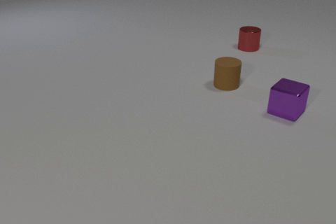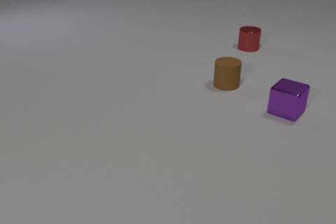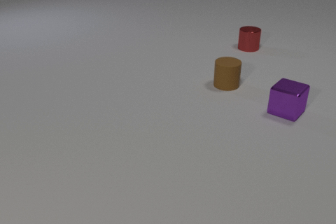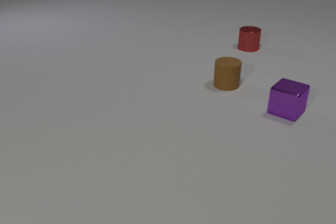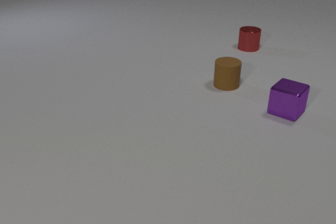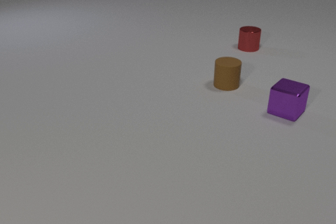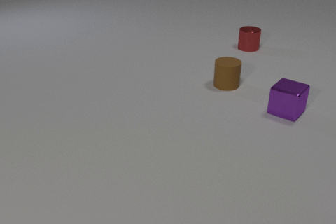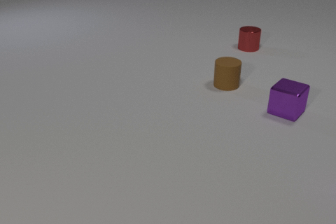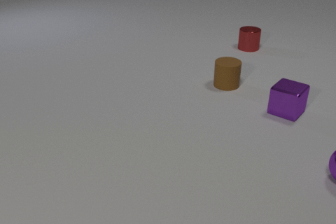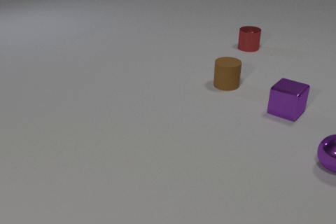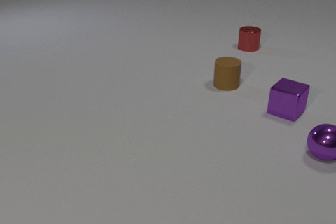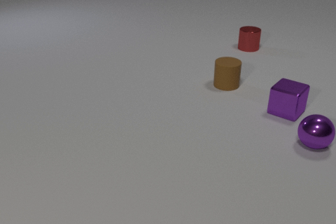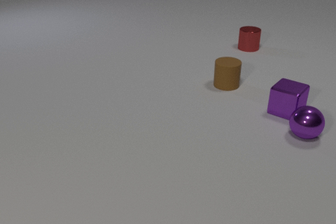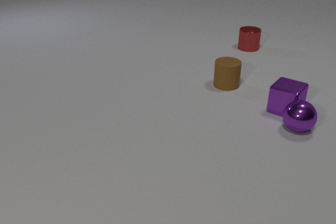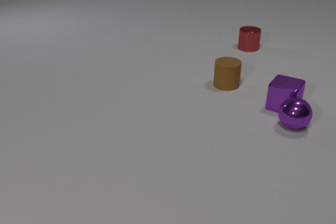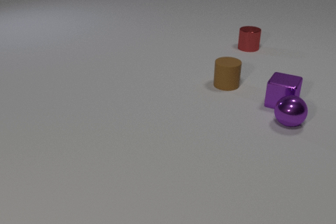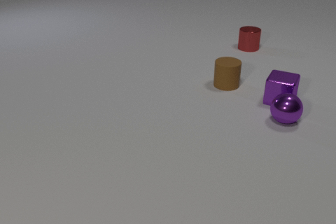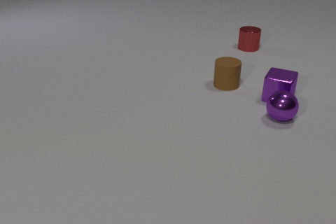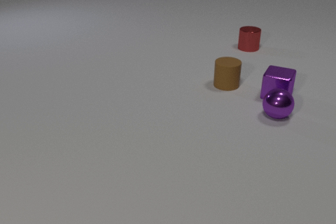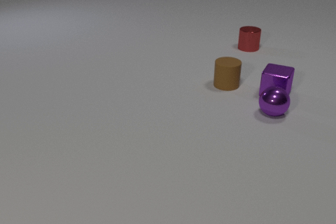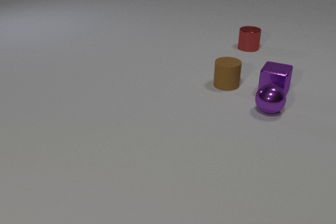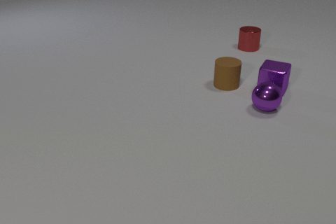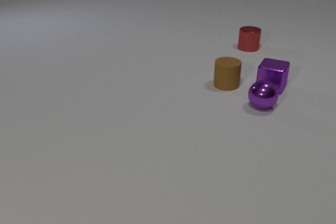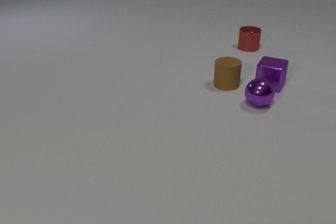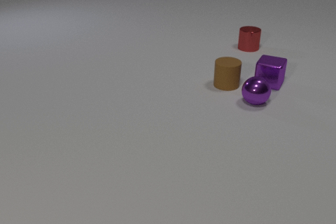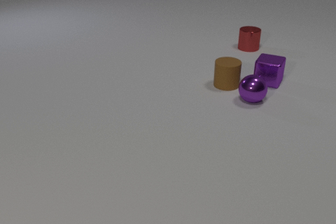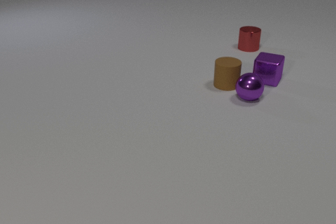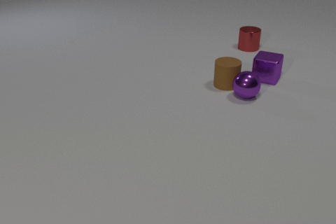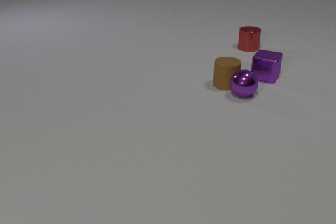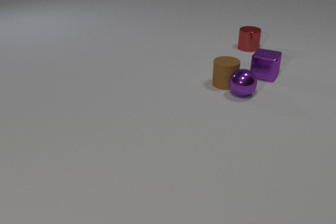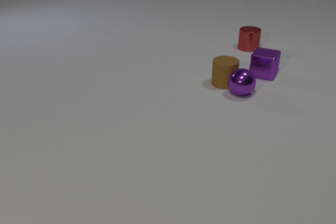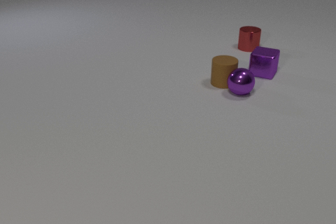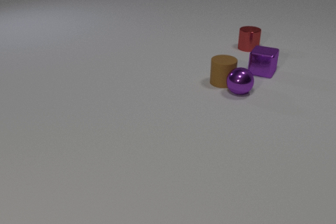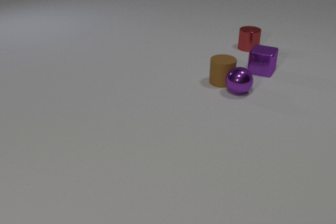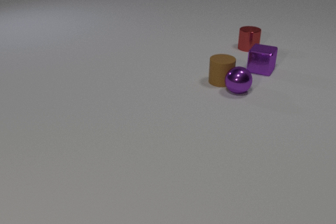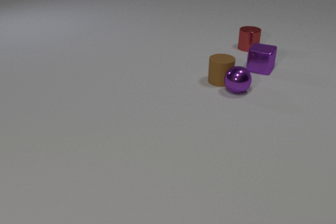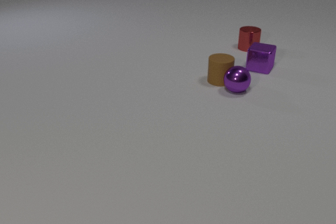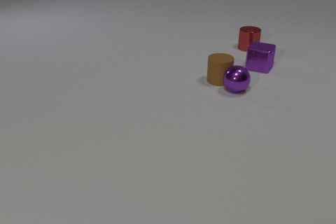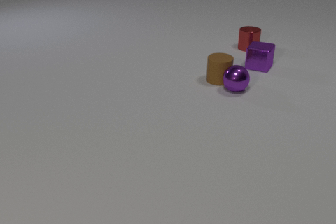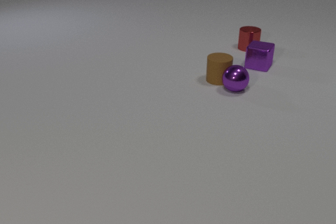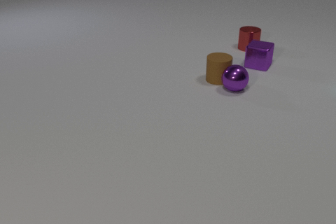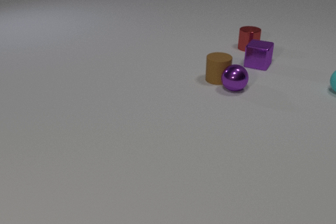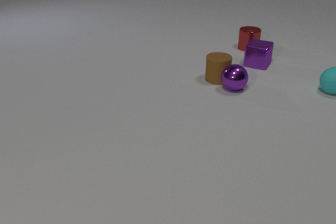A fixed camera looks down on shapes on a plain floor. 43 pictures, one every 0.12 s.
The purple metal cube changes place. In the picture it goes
away from the camera.
0.00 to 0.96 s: The purple metal sphere comes in at the right edge.
0.96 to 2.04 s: The purple metal sphere rolls away from the camera and to the left. The purple metal cube slides away from the camera. The purple metal sphere and the purple metal cube collide.
2.04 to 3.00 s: The purple metal sphere rolls away from the camera and to the left. The purple metal cube slides away from the camera.
3.00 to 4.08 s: The purple metal sphere rolls away from the camera and to the left. The purple metal cube slides away from the camera. The brown rubber cylinder slides away from the camera and to the left. The purple metal sphere and the brown rubber cylinder collide.
4.08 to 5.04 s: The purple metal sphere moves, and ends about where it began. The purple metal cube slides away from the camera. The brown rubber cylinder moves, and ends about where it began. The cyan rubber sphere comes in at the right edge, rolls to the left.
How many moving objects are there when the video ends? 4.
Are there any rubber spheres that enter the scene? yes.
How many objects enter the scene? 2.
